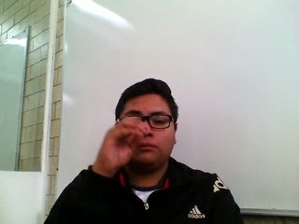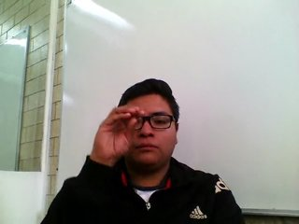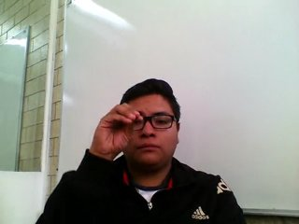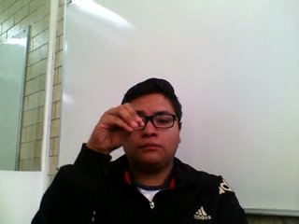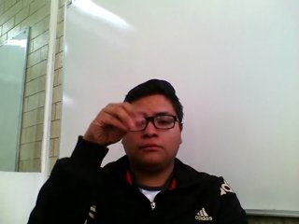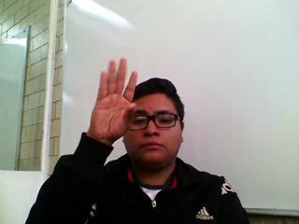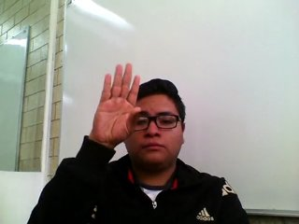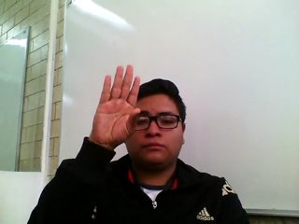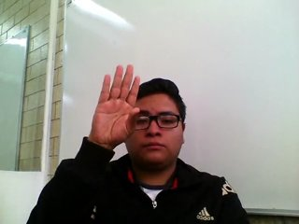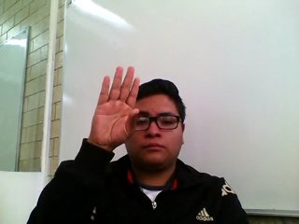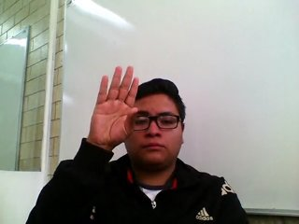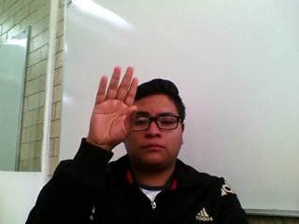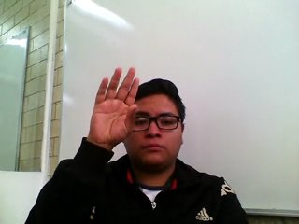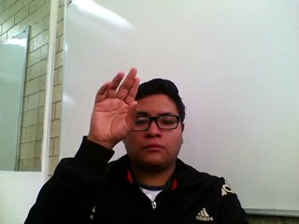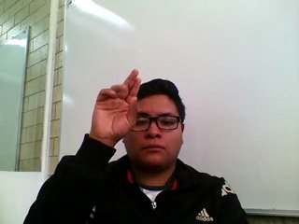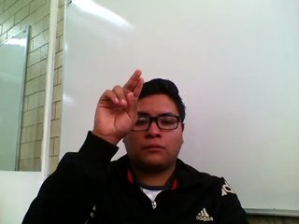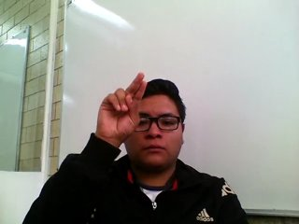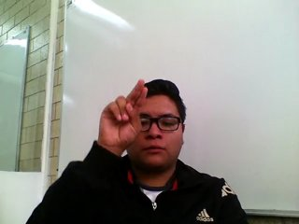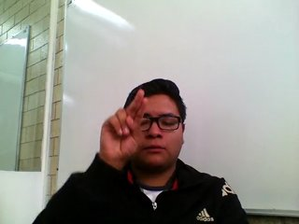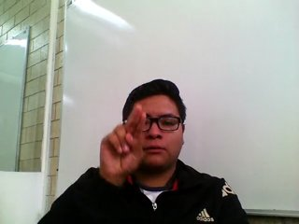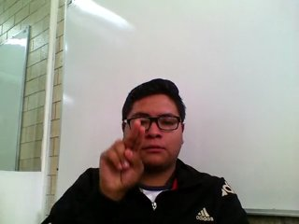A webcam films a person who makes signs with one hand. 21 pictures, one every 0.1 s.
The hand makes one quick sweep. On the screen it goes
upward.
0.2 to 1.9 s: On the screen the hand sweeps upward. The name of the sign: Throw up.
